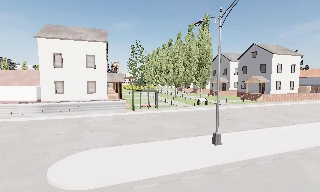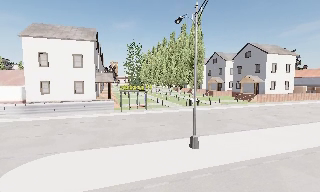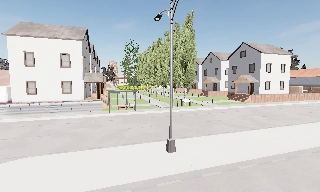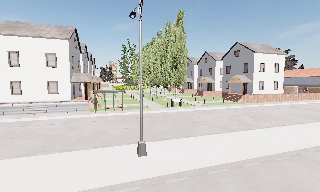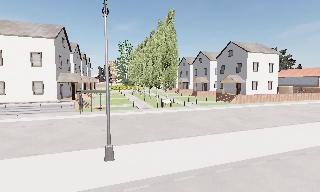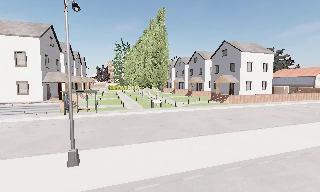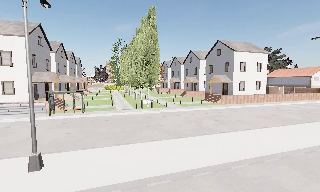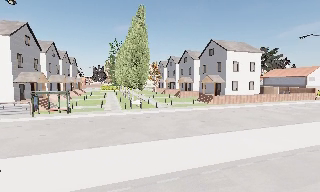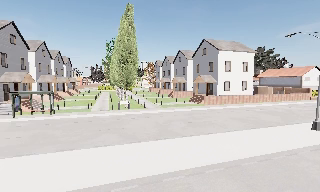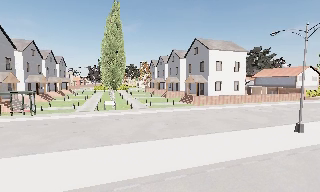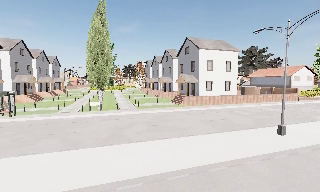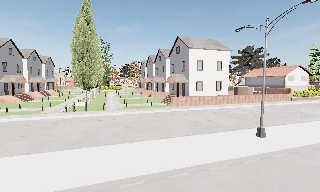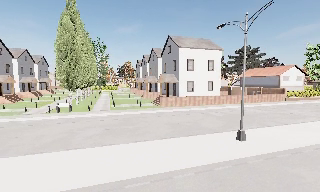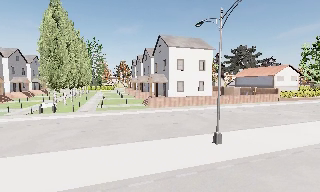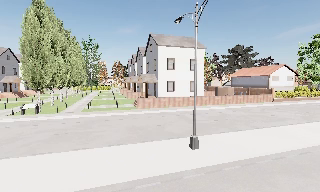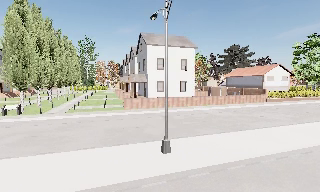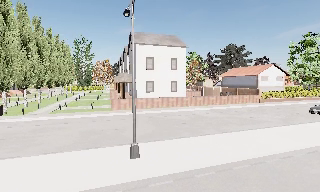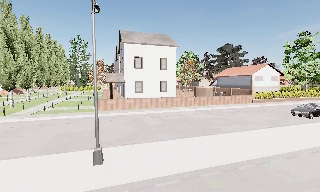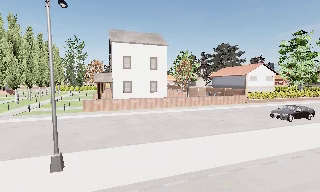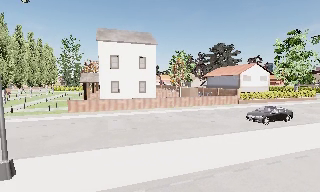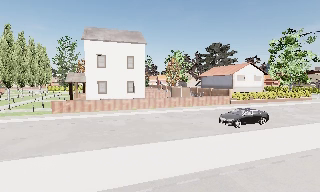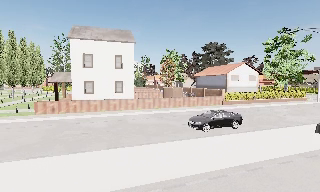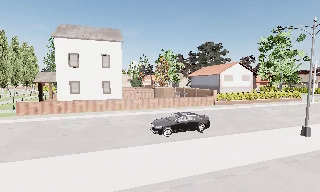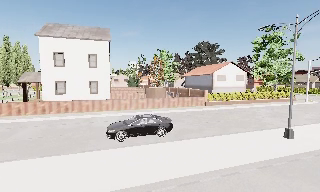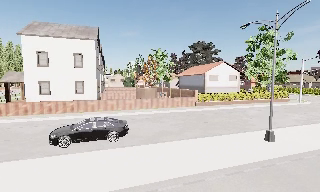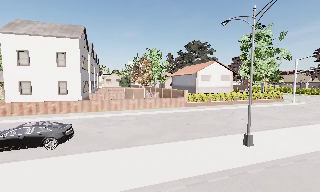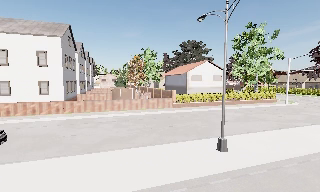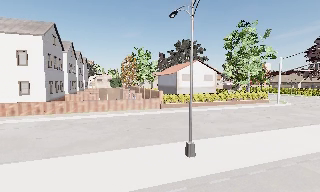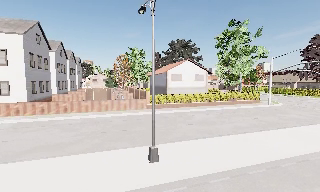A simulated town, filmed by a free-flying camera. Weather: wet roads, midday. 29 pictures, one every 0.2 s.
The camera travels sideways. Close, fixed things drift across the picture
to the left.
0.0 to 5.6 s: The camera travels to its right, about 50 m, so close, fixed things drift to the left.
The film runs forward here.
